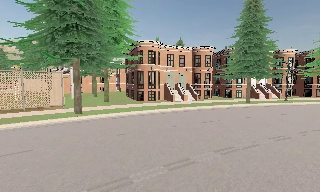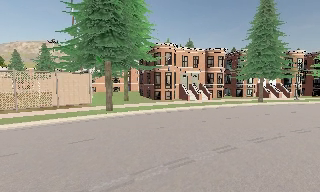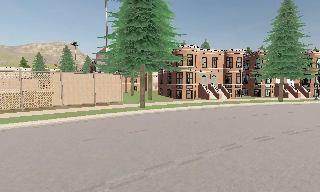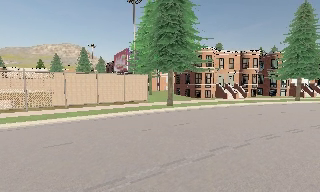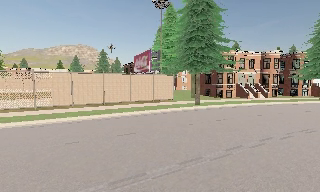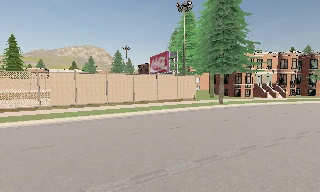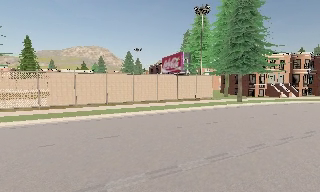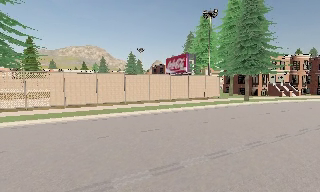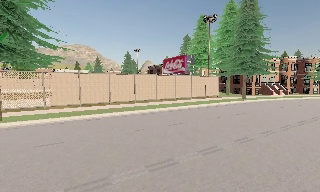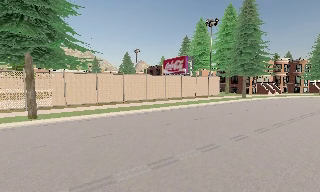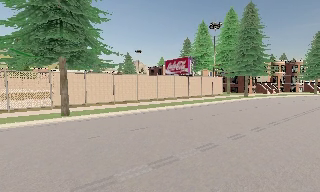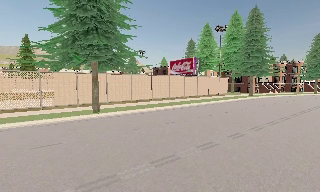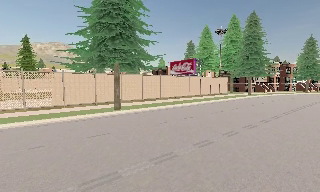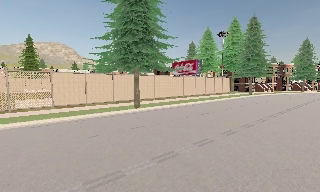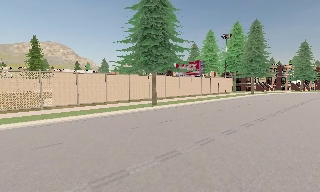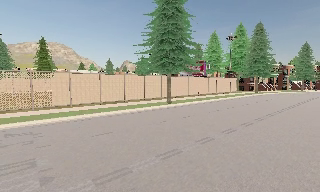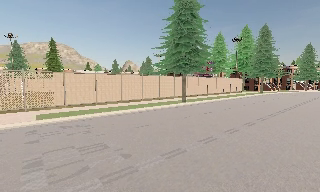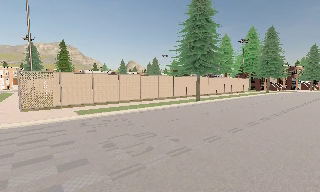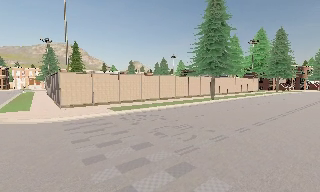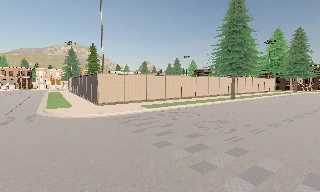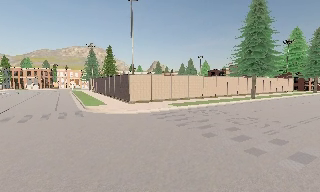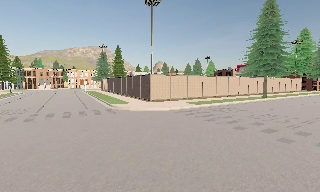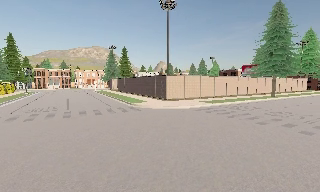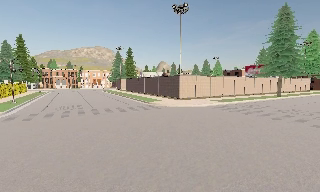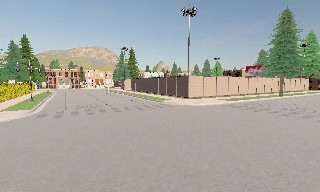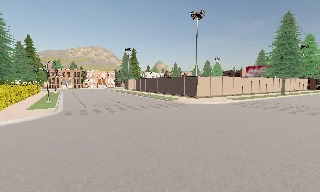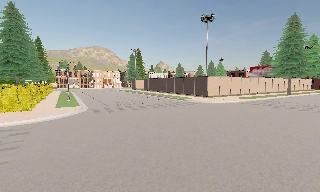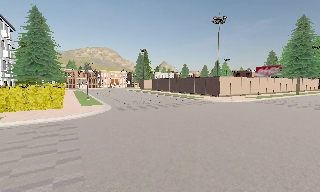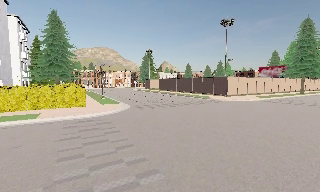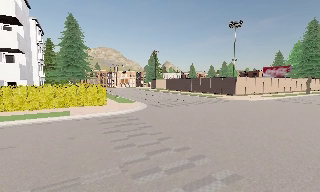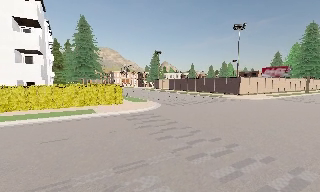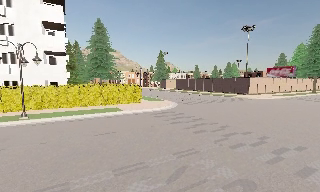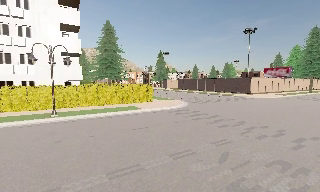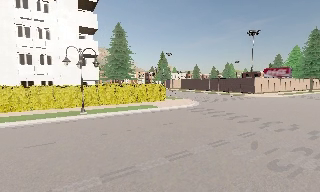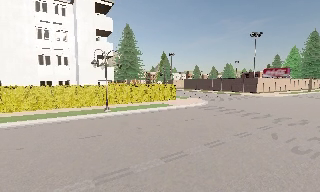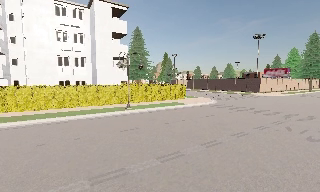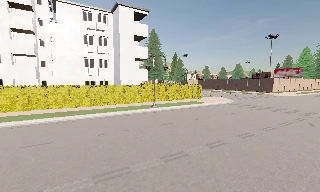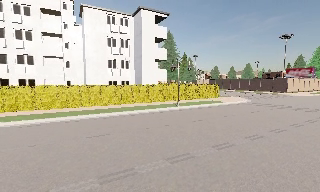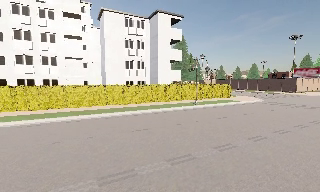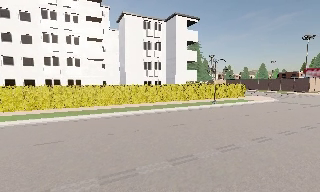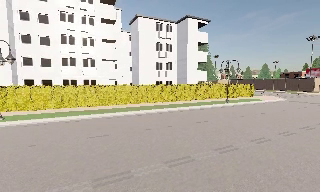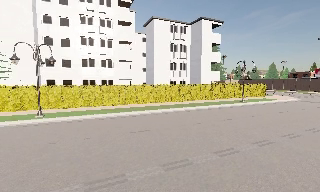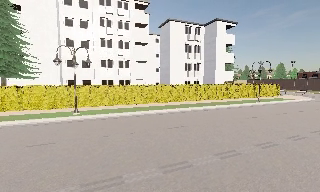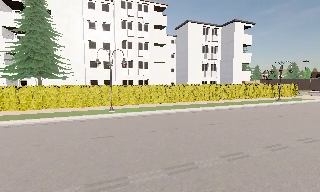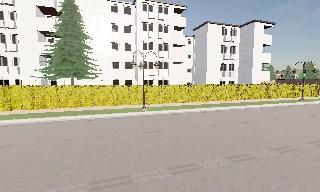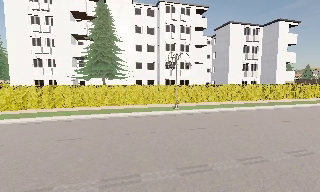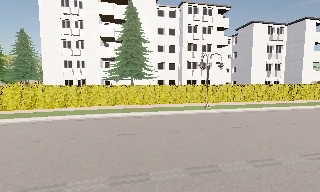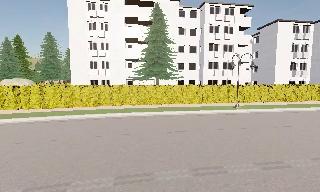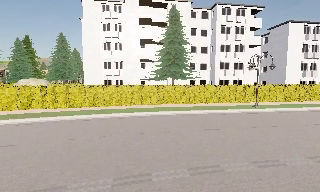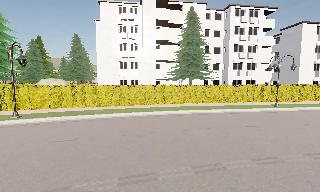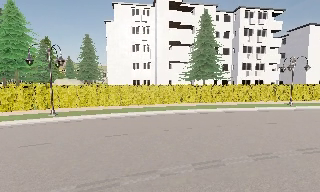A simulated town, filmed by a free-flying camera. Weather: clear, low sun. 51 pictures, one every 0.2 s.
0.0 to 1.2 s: The camera pans to its left, which is counterclockwise from overhead, by about 10 degrees. It travels to its left and backward, about 14 m, so close, fixed things drift to the right.
1.2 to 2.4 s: The camera pans to its right, which is clockwise from overhead, by about 10 degrees. It travels to its left and backward, about 13 m, so close, fixed things drift to the right.
2.4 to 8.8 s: The camera swings to its left by about 20 degrees, and the scene slides to the right. It travels to its left and backward, about 65 m, so close, fixed things drift to the right.
8.8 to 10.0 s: The camera pans to its left, which is counterclockwise from overhead, by about 10 degrees. It travels to its left, about 12 m, so close, fixed things drift to the right.
The film runs backward here.
